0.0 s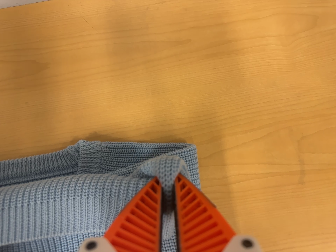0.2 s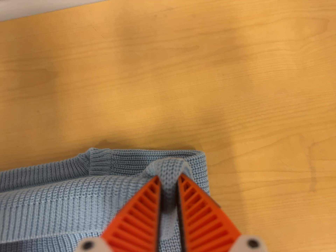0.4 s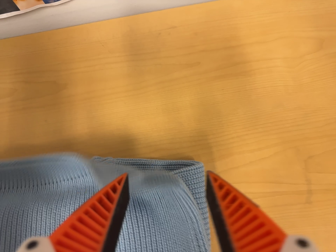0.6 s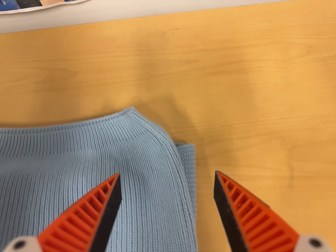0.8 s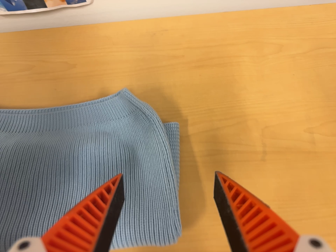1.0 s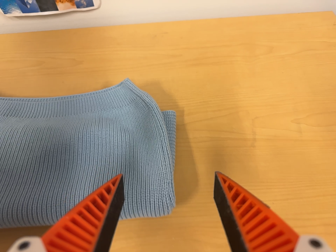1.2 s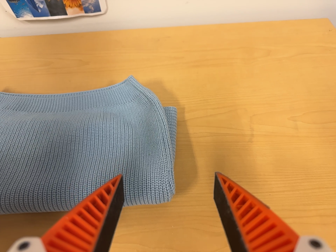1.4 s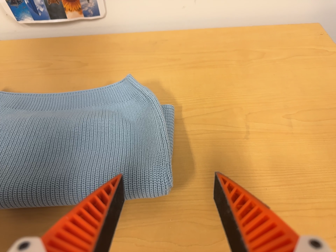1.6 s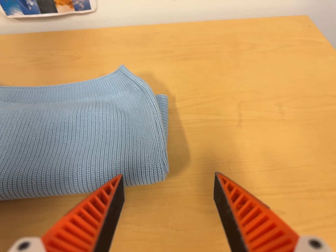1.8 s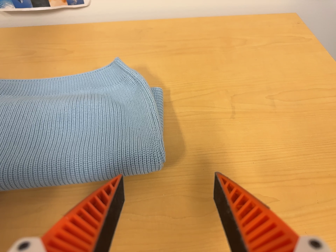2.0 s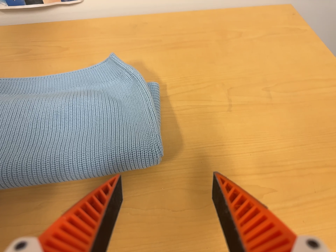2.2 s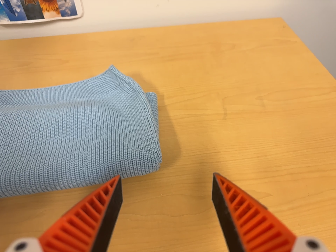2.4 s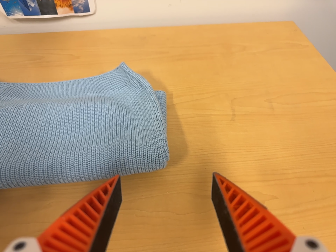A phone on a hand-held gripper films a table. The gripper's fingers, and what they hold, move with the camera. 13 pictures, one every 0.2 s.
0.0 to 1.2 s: The camera travels toward the bottom of its view and backward, about 22 cm. Its aim tips toward the top of its view by about 20 degrees.
1.2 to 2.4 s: The camera travels toward the bottom of its view, about 8 cm.
The film runs forward here.
